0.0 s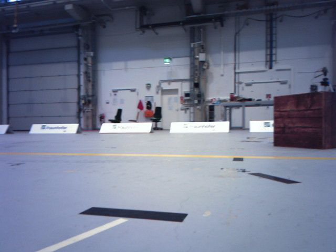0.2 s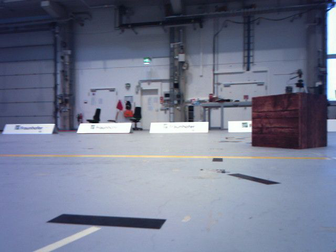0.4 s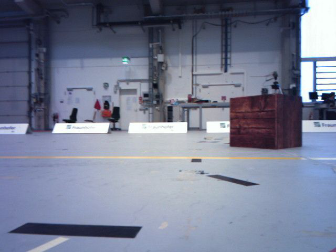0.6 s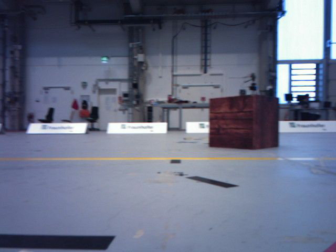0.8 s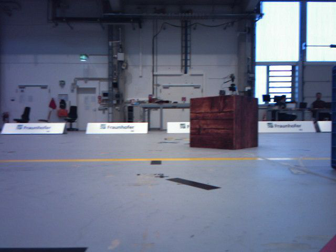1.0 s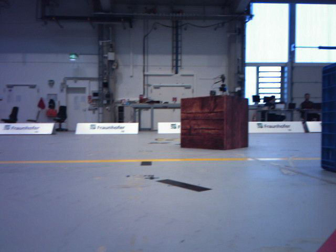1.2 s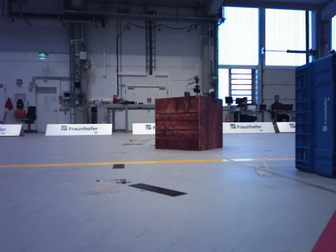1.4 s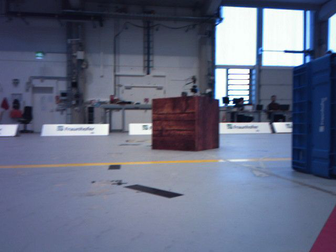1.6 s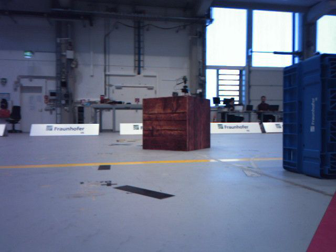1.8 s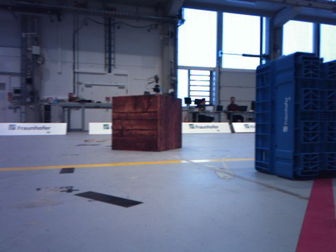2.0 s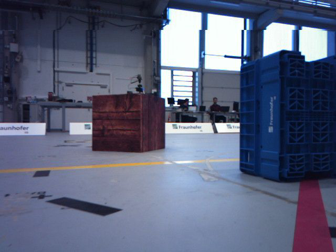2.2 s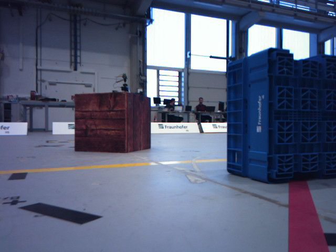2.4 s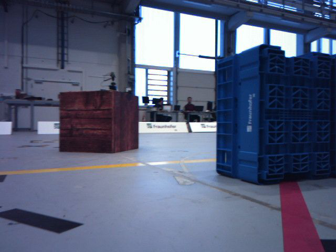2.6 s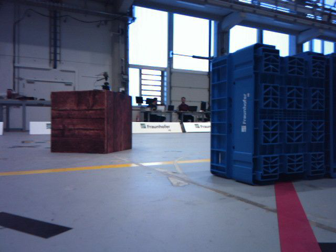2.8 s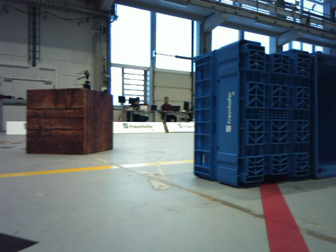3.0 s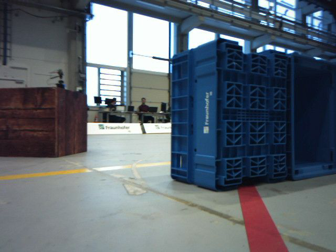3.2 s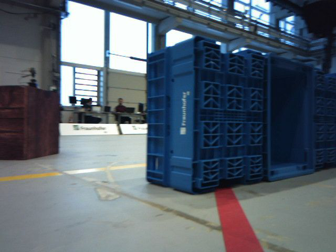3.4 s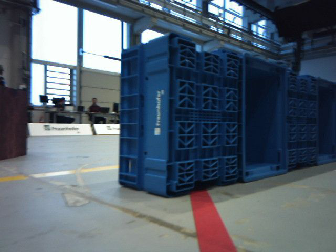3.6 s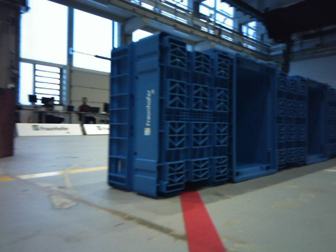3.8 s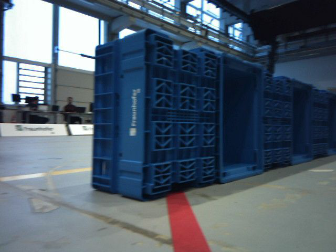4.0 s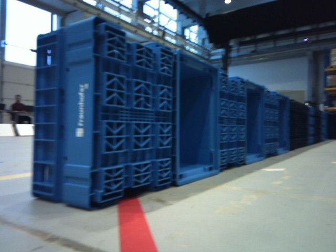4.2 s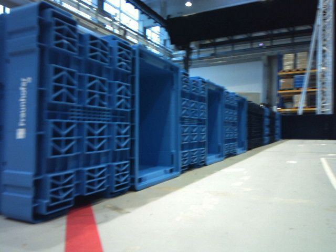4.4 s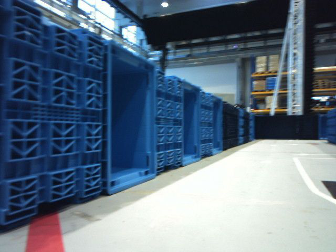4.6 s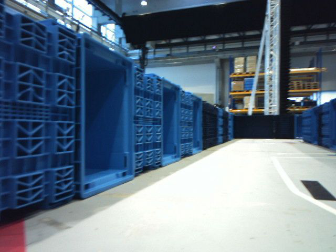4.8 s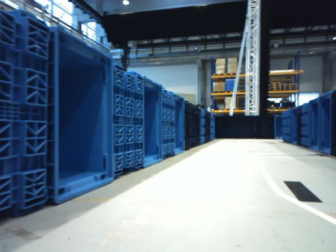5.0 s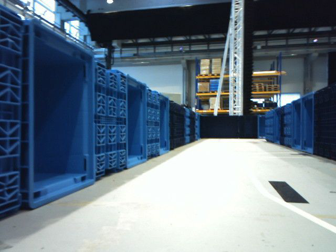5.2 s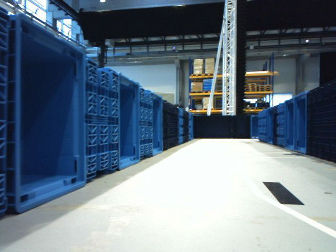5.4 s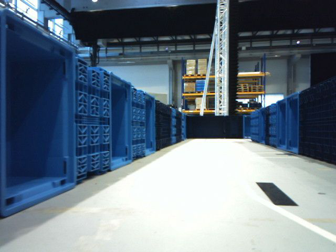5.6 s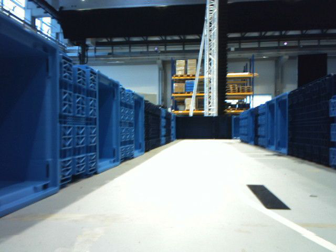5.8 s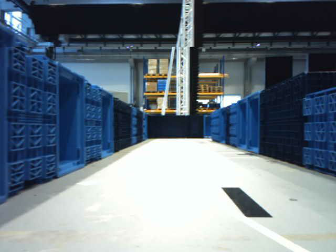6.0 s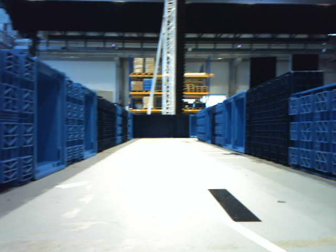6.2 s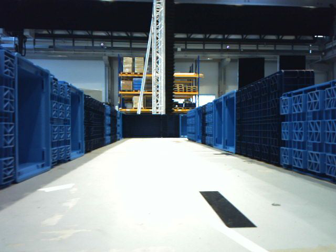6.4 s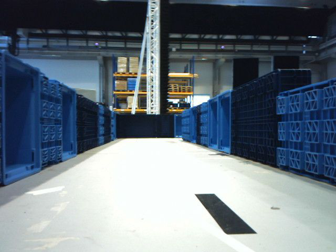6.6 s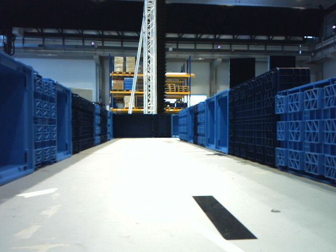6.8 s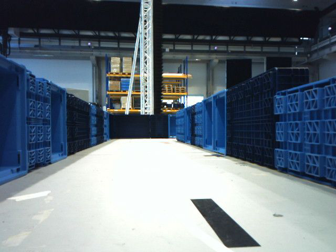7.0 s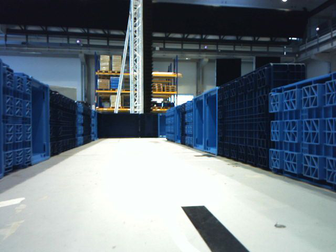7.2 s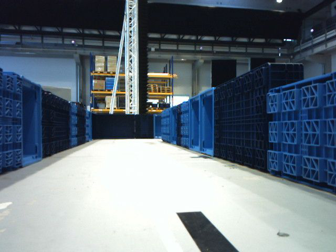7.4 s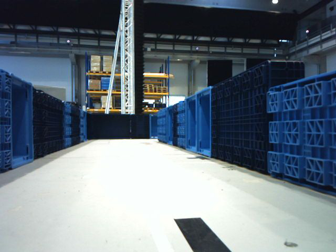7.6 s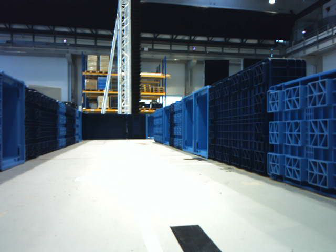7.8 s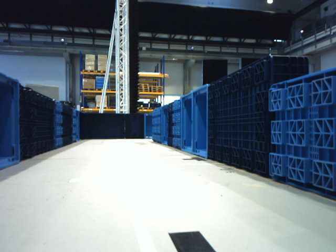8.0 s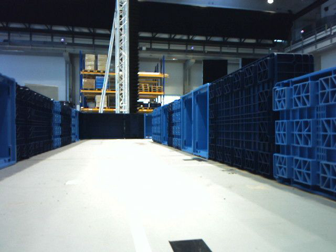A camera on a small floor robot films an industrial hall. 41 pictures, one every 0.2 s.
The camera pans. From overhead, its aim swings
clockwise.
The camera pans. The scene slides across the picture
to the left.
0.0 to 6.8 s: The camera swings to its right by about 120 degrees, and the scene slides to the left. It travels forward, about 1.2 m.
6.8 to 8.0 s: The camera travels forward, about 0.2 m, so what stands in front looms larger.
The film runs forward here.
